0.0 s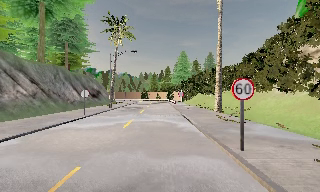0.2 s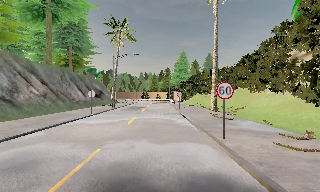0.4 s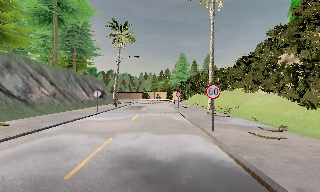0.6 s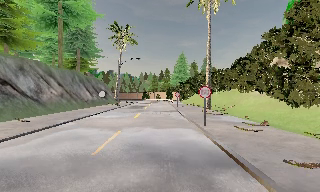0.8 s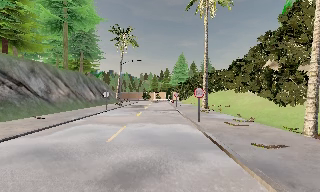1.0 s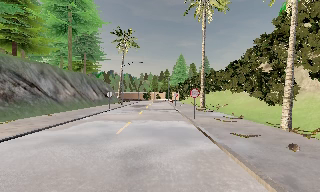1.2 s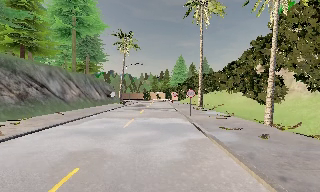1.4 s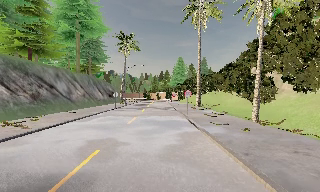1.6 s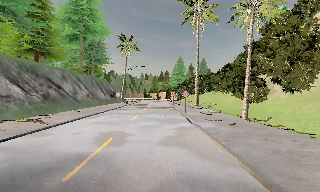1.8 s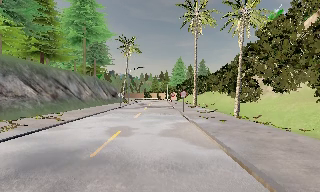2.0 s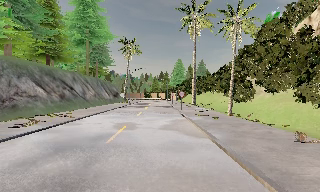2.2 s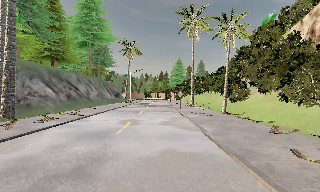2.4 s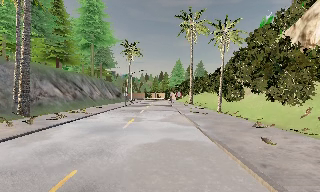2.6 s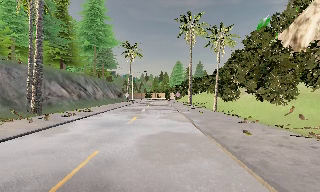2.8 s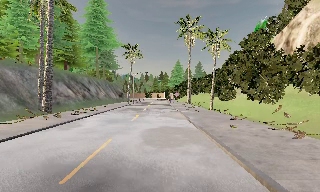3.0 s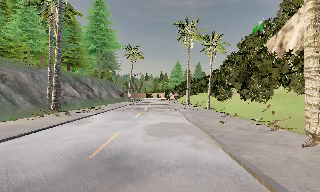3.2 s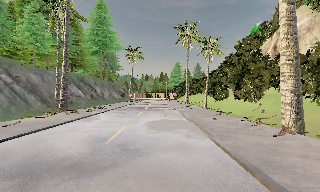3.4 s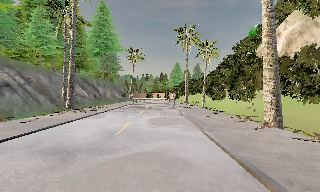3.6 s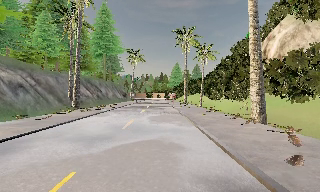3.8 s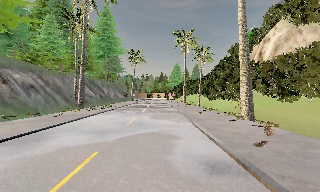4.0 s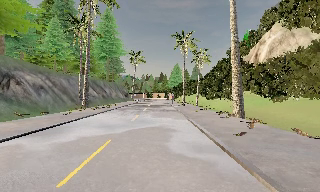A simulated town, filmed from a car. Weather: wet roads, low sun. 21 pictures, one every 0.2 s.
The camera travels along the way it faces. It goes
backward.
0.0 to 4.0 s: The camera travels backward, about 25 m, so what stands in front gets smaller.
The film runs backward here.
